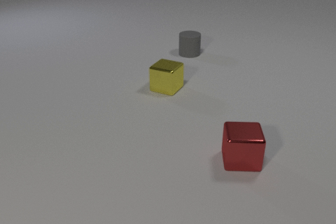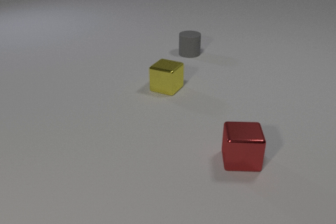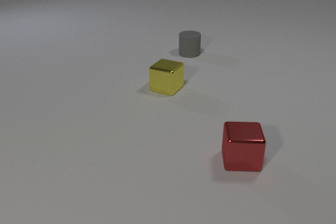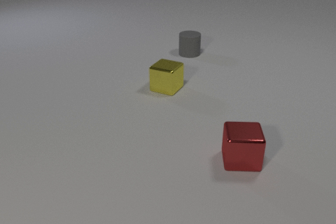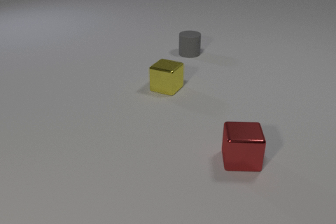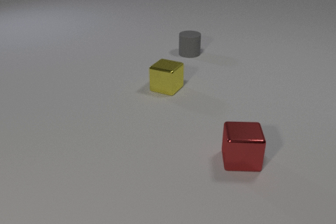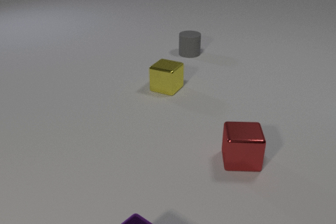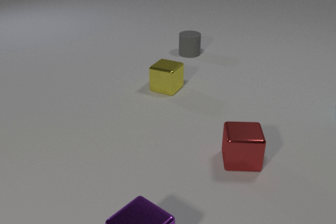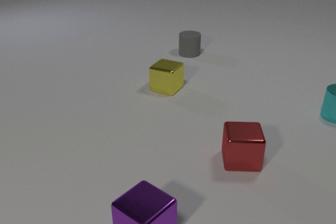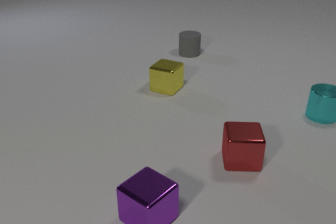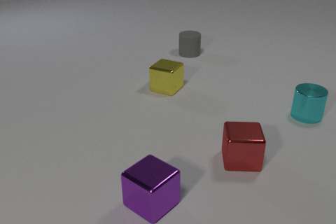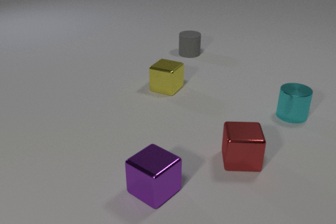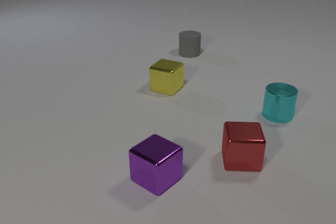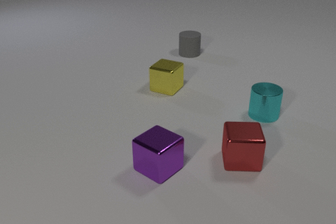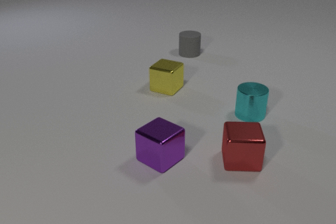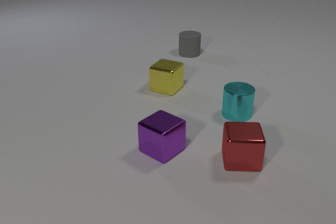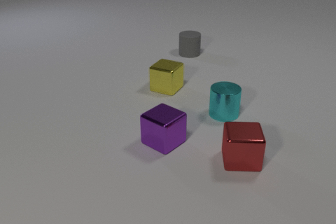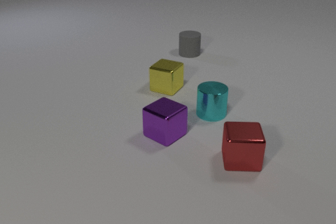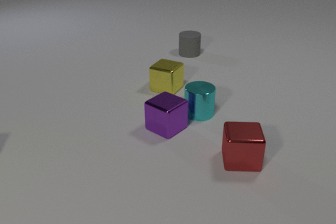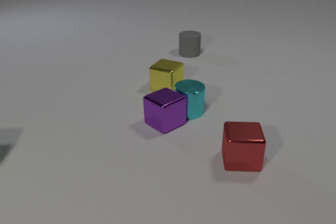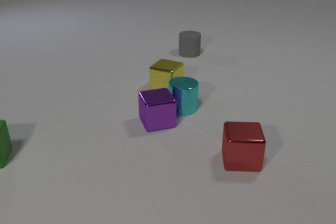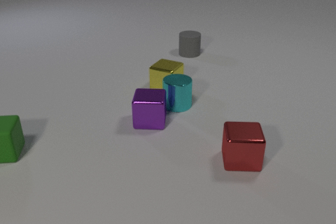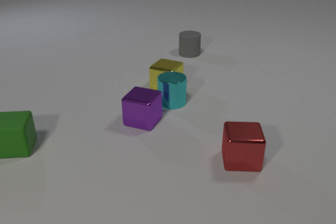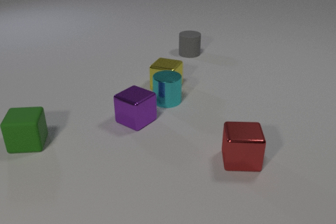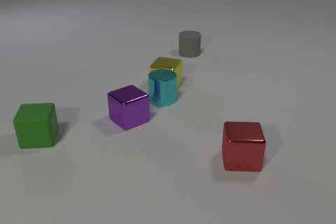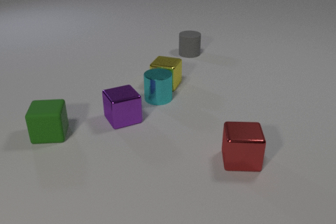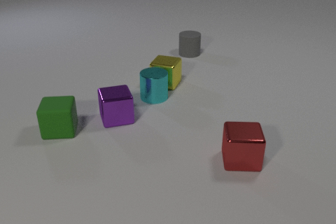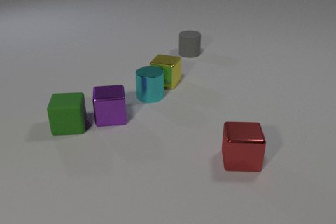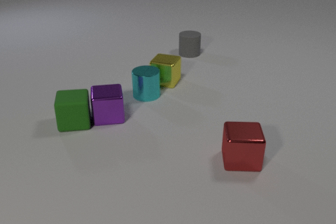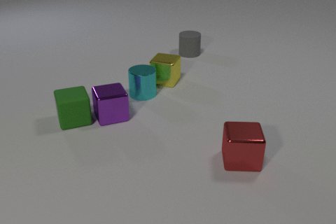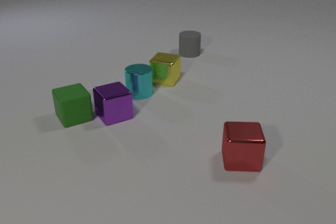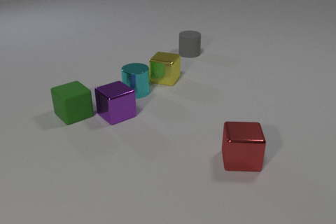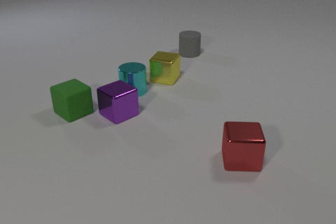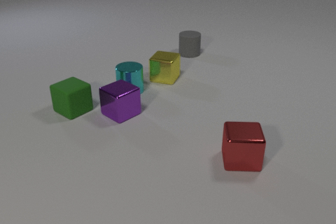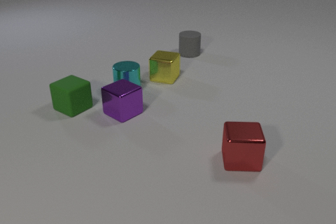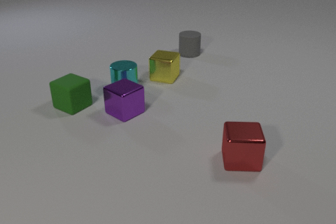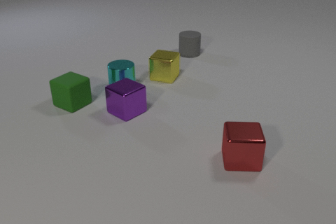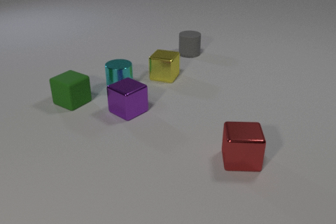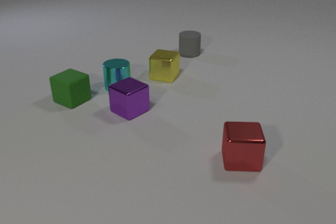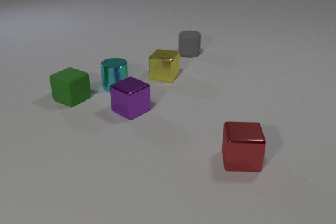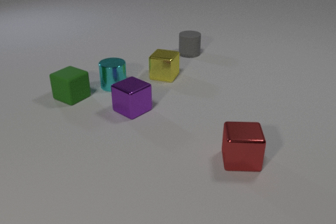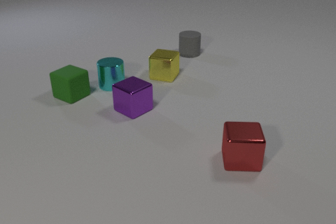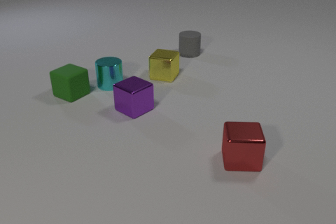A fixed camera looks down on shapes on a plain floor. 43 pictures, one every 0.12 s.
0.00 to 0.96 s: The purple metal cube comes in at the bottom edge, slides away from the camera. The cyan metal cylinder comes in at the right edge, slides to the left.
0.96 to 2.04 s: The purple metal cube slides away from the camera. The cyan metal cylinder slides to the left.
2.04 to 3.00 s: The purple metal cube slides to the left and away from the camera, spins clockwise seen from above by about 105 degrees, its near face sliding to the left. The cyan metal cylinder slides to the left and away from the camera. The green rubber cube comes in at the left edge, slides to the right. The yellow metal cube slides away from the camera. The purple metal cube and the cyan metal cylinder collide. The cyan metal cylinder and the yellow metal cube collide.
3.00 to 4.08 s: The purple metal cube slides away from the camera, spins so that its near face slides to the right, counterclockwise seen from above. The cyan metal cylinder slides to the left and away from the camera. The green rubber cube slides away from the camera and to the right, spins so that its near face slides to the right, counterclockwise seen from above. The yellow metal cube slides away from the camera. The purple metal cube and the green rubber cube collide.
4.08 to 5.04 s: The purple metal cube slides to the right and away from the camera. The cyan metal cylinder slides to the left and away from the camera. The green rubber cube slides away from the camera.
What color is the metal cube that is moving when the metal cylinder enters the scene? purple.
How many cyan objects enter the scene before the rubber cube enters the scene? 1.
How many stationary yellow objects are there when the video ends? 1.
